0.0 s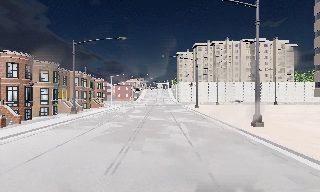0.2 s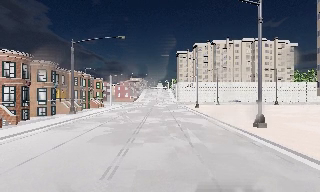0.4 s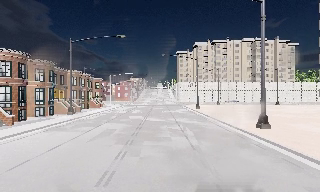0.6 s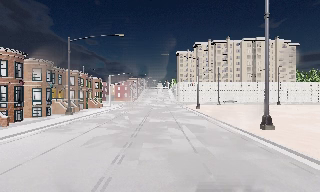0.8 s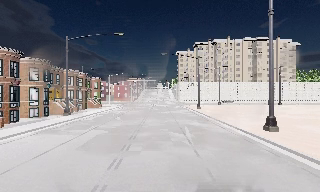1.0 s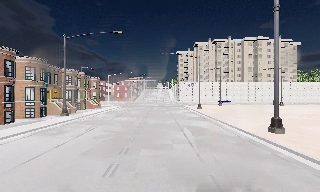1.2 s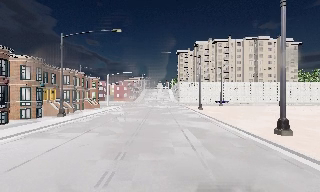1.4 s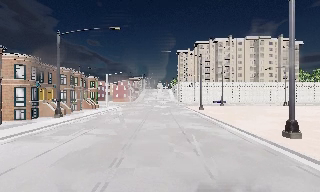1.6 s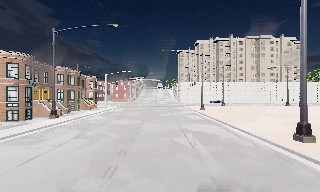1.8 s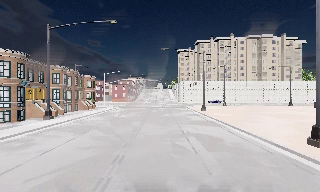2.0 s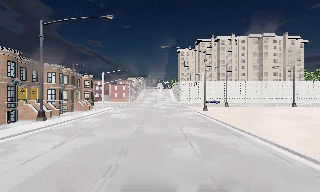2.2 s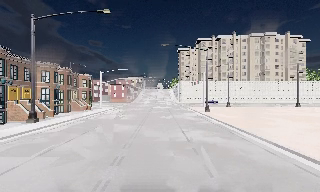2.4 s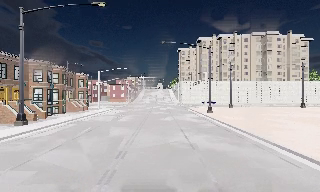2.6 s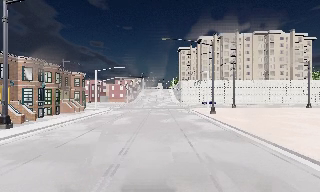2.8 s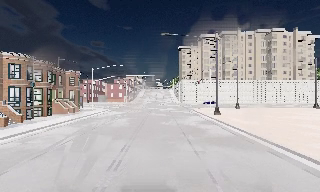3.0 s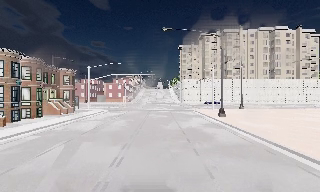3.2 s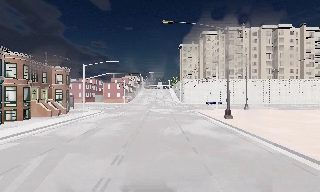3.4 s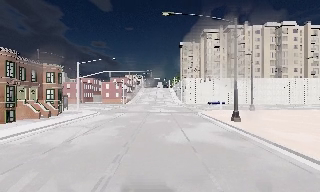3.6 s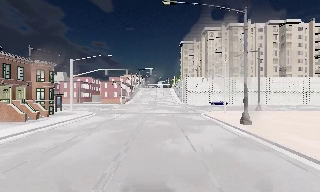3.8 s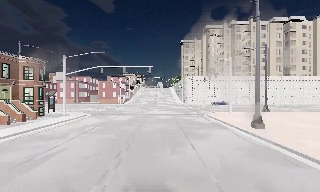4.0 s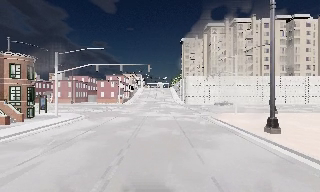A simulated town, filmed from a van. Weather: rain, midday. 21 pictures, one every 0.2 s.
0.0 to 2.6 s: The camera travels forward, about 10 m, so what stands in front looms larger. It gains speed.
2.6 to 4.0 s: The camera travels forward, about 12 m, so what stands in front looms larger.
The film runs forward here.
